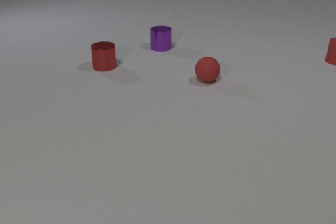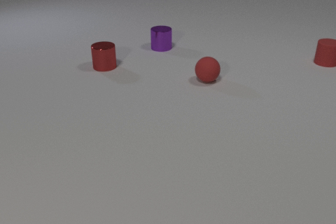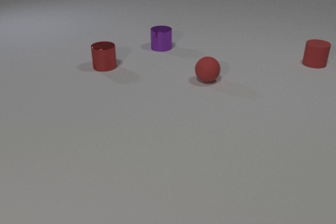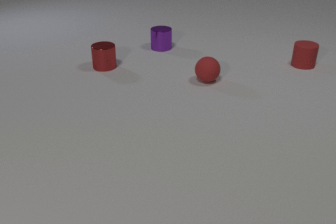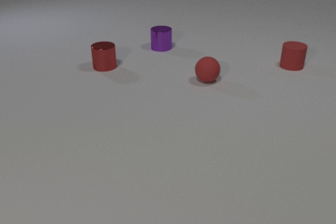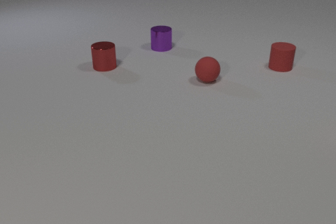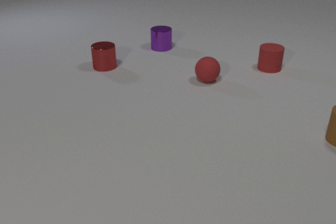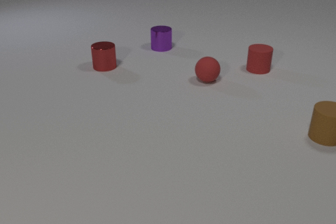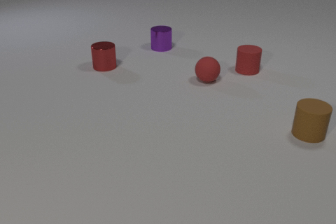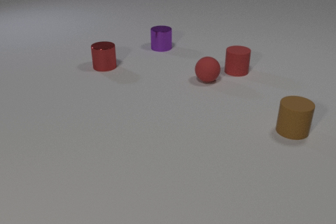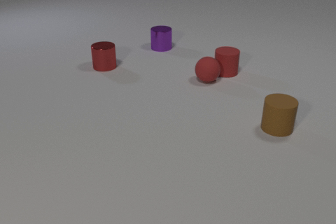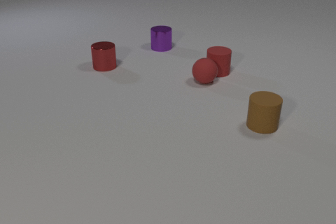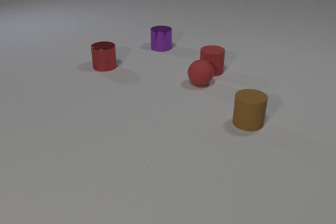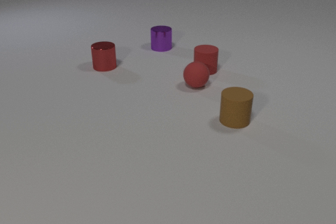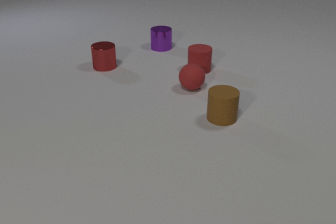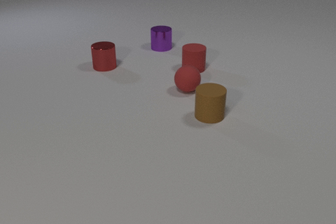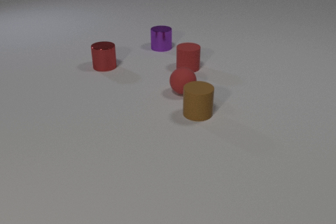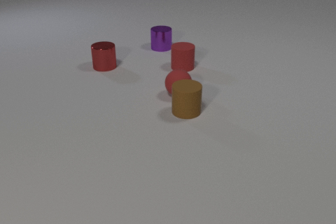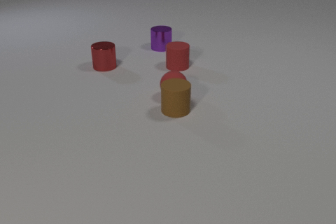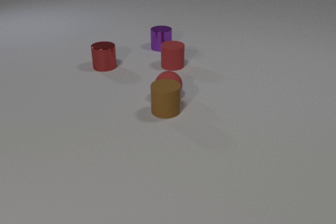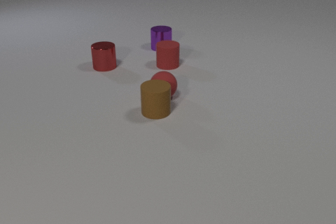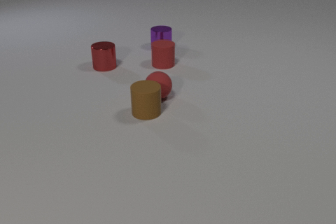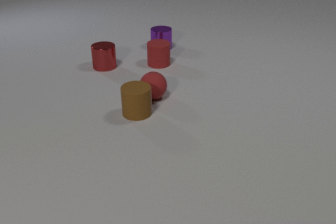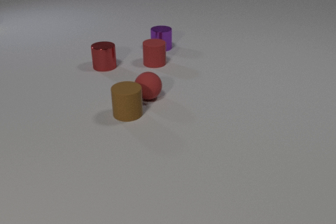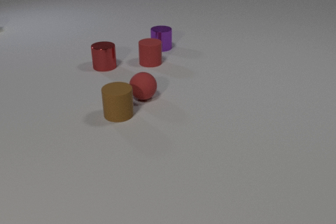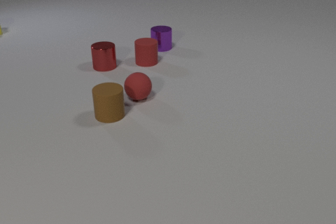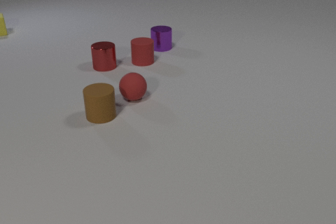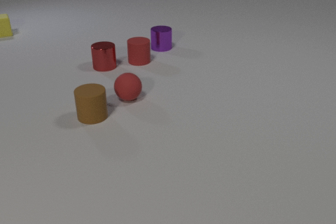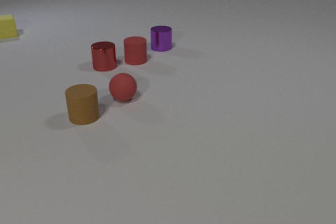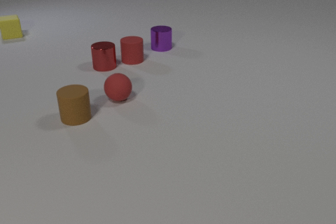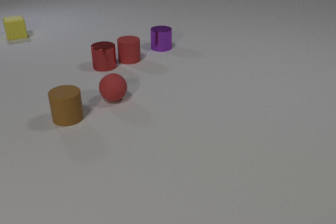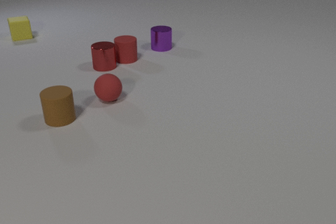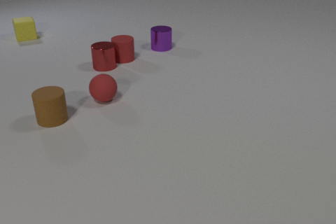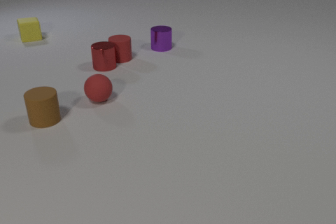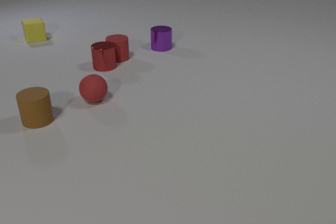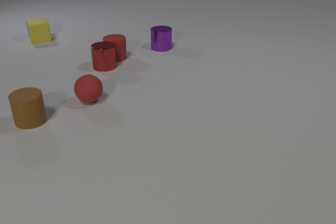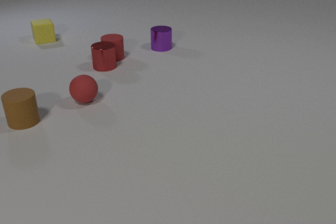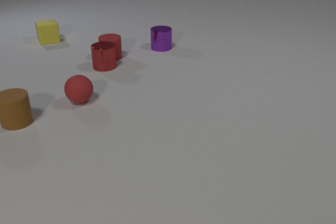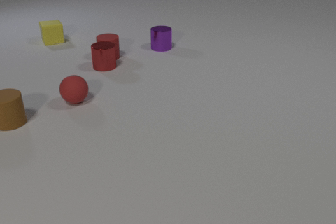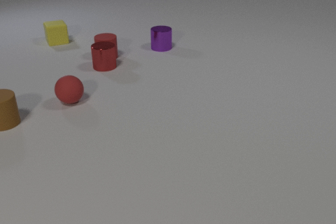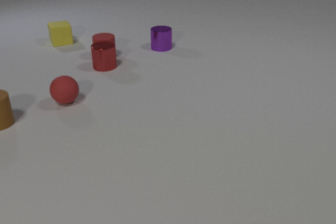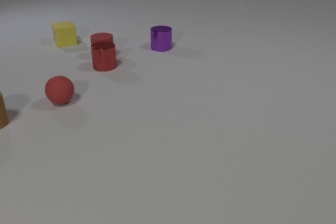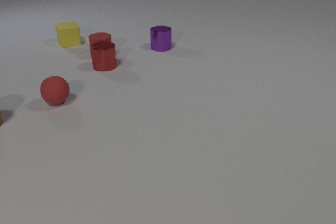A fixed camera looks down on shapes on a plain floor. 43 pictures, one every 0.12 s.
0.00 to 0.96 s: The red rubber cylinder slides to the left and toward the camera. The brown rubber cylinder comes in at the right edge, slides to the left.
0.96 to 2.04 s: The red rubber cylinder slides to the left. The red rubber sphere rolls toward the camera and to the left. The brown rubber cylinder slides to the left. The red rubber cylinder and the red rubber sphere collide.
2.04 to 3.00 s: The red rubber cylinder slides to the left. The red rubber sphere rolls to the left. The yellow rubber cube comes in at the left edge. The brown rubber cylinder slides to the left. The red rubber sphere and the brown rubber cylinder collide.
3.00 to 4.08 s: The red rubber cylinder slides to the left and away from the camera. The red rubber sphere rolls to the left. The yellow rubber cube slides to the right and toward the camera. The brown rubber cylinder slides to the left.
4.08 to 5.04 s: The red rubber cylinder slides to the left and away from the camera. The red rubber sphere rolls to the left. The yellow rubber cube slides to the right and toward the camera. The brown rubber cylinder slides to the left.
Are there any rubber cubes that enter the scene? yes.
Are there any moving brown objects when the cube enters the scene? yes.
What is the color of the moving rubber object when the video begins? red.
